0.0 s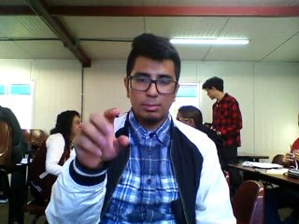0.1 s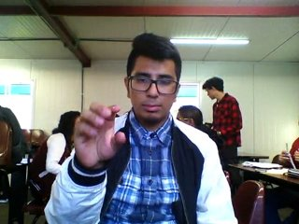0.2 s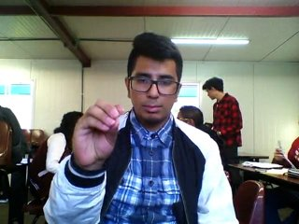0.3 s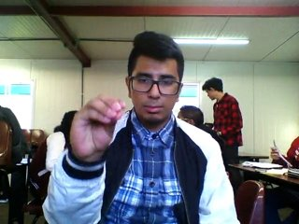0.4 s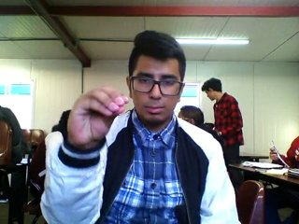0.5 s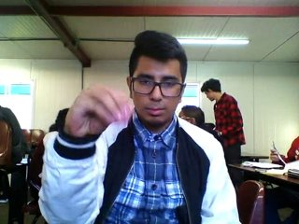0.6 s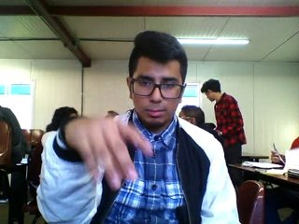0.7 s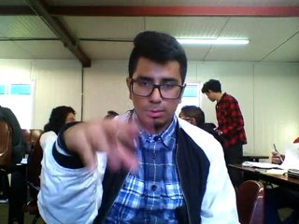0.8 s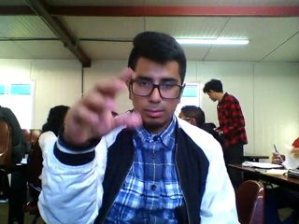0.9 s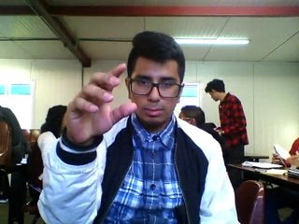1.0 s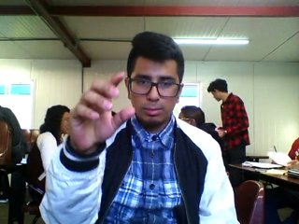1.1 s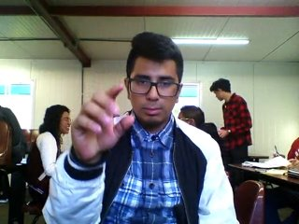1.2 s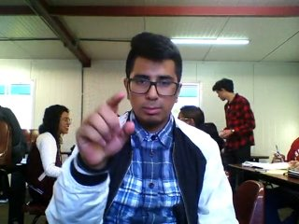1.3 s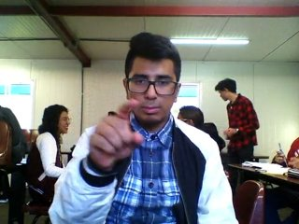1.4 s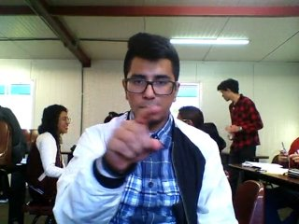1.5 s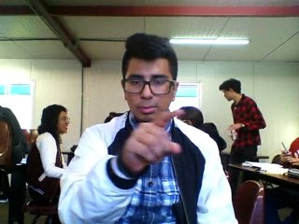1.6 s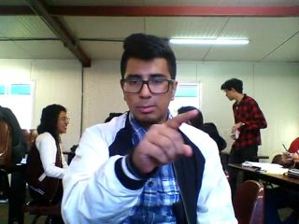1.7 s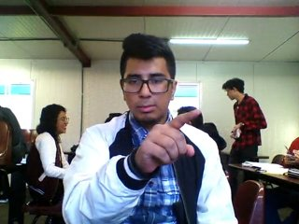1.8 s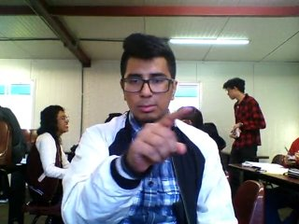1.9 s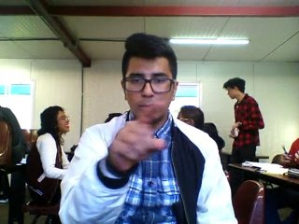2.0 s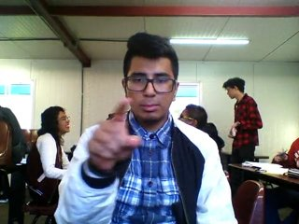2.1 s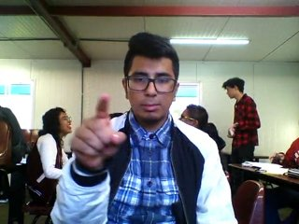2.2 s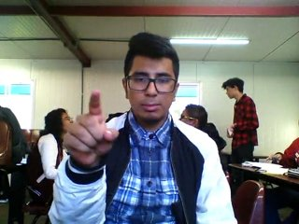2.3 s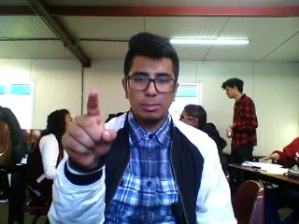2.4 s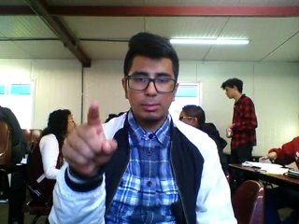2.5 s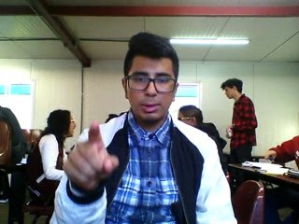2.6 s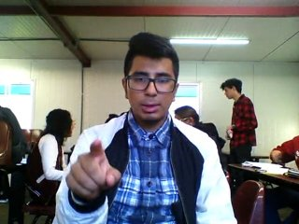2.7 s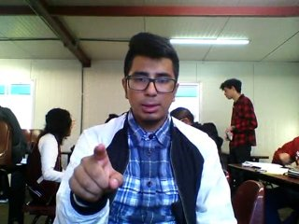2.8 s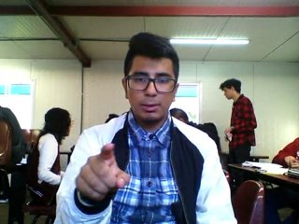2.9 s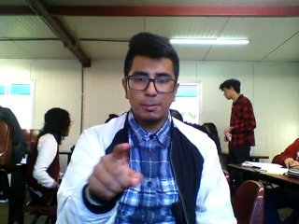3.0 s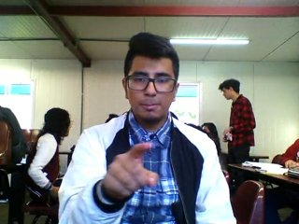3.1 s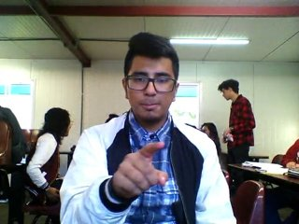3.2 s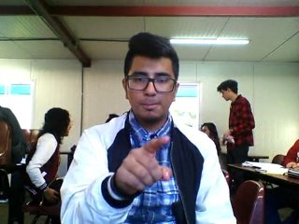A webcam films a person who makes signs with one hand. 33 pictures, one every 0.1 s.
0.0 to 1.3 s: On the screen the hand sweeps downward. The name of the sign: Throw down.
1.4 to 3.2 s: Pointing with one finger.
